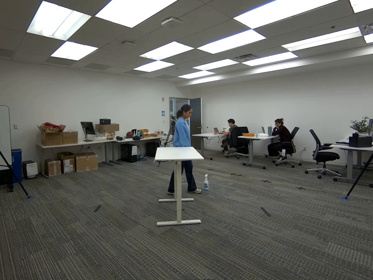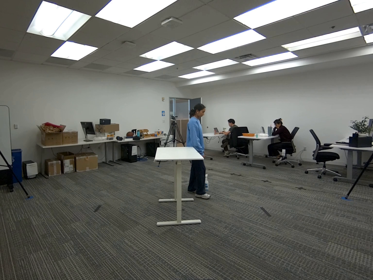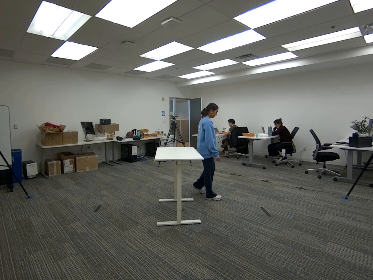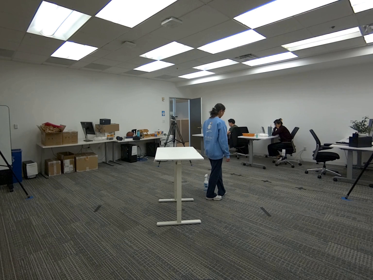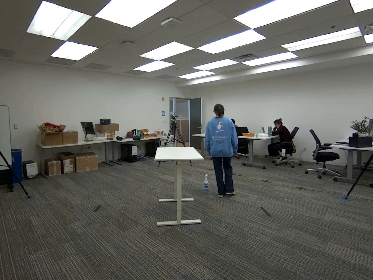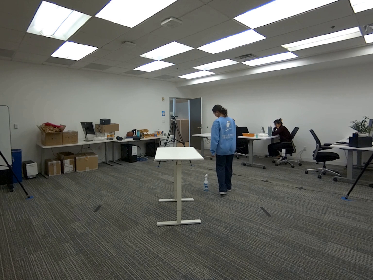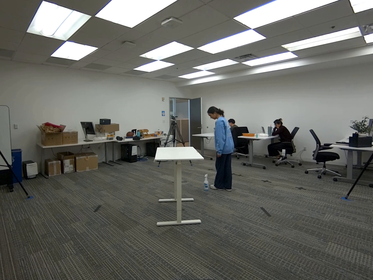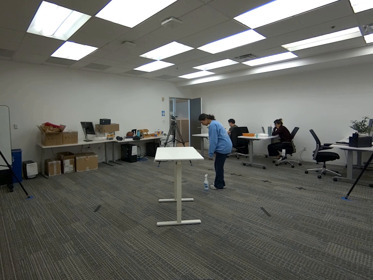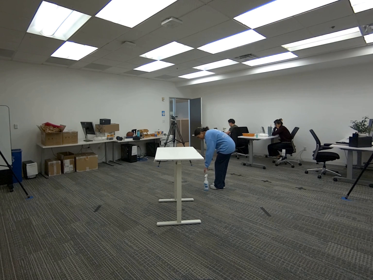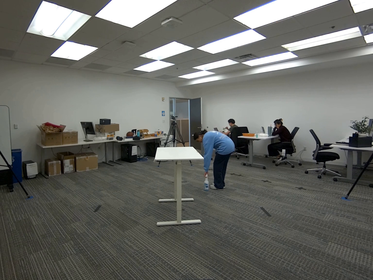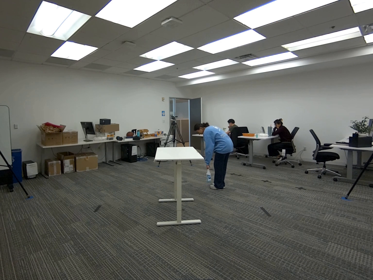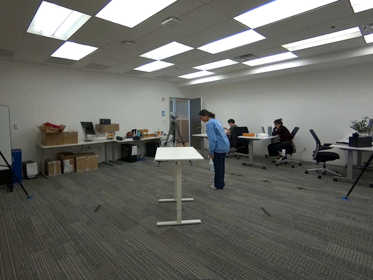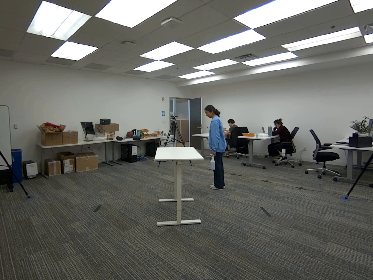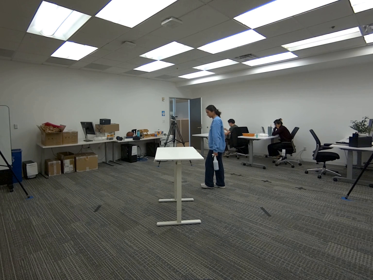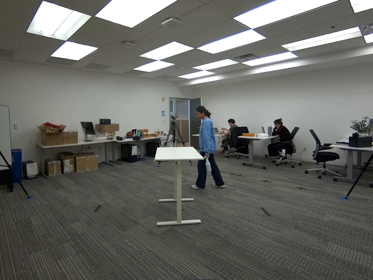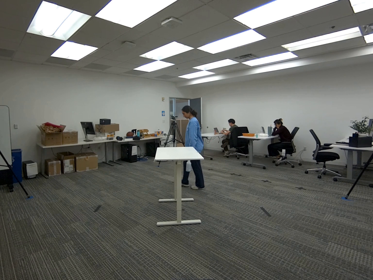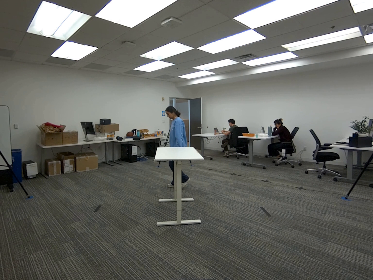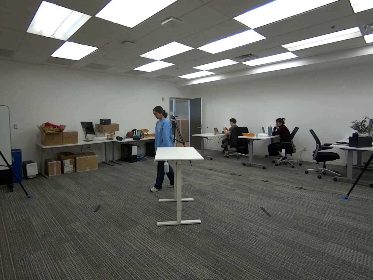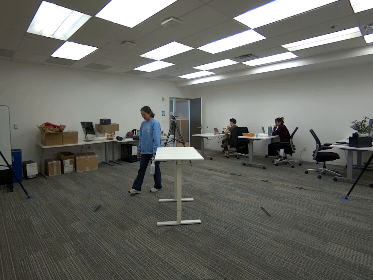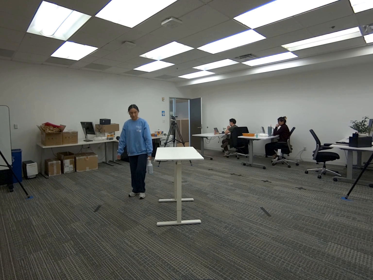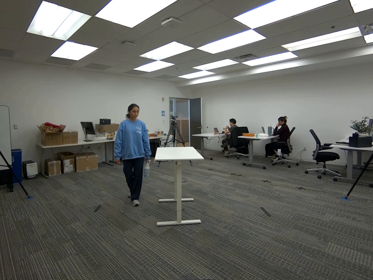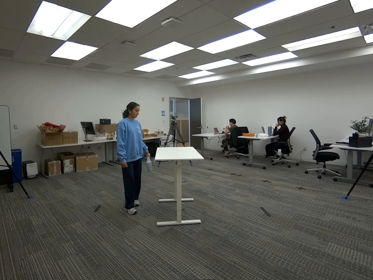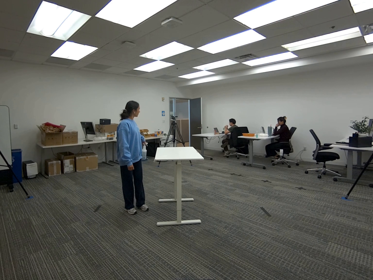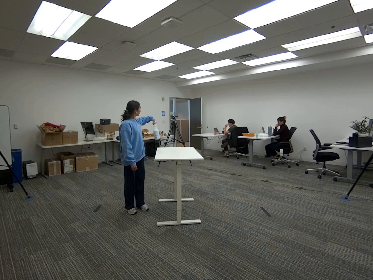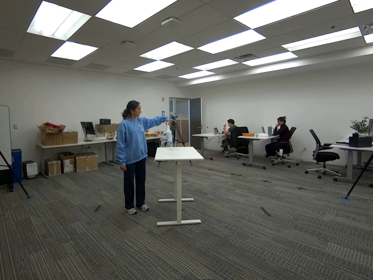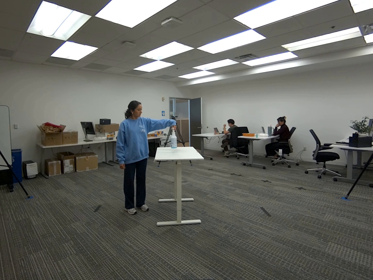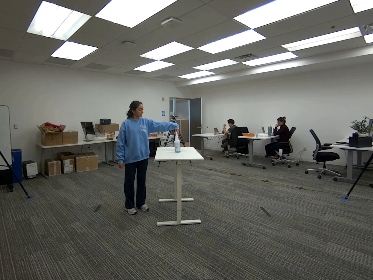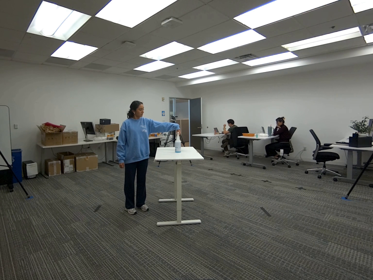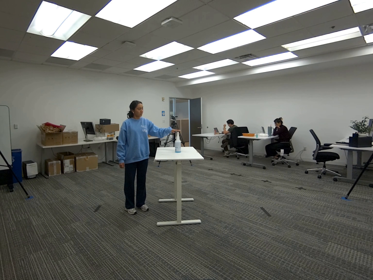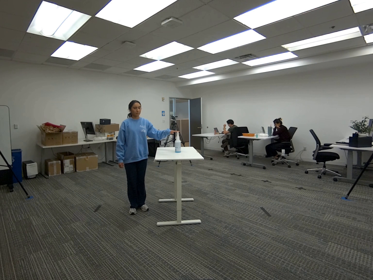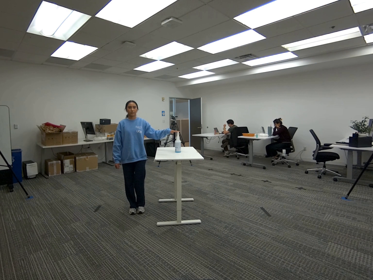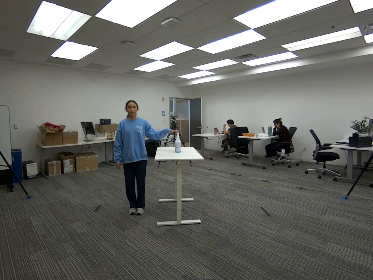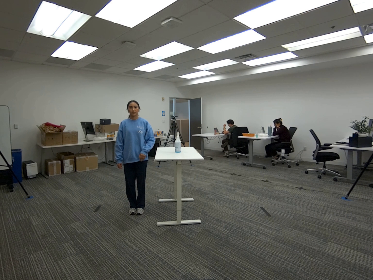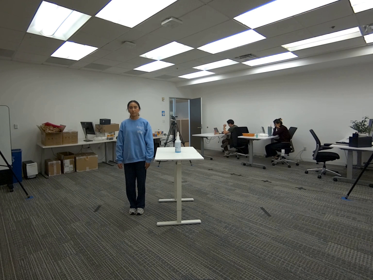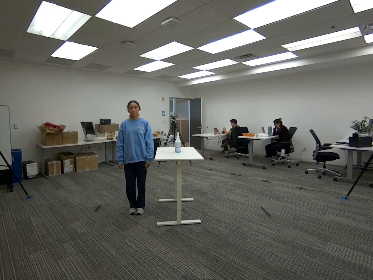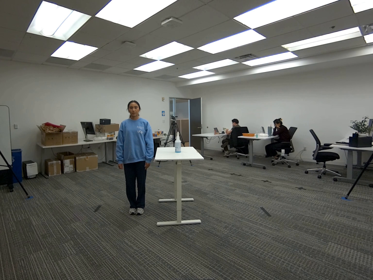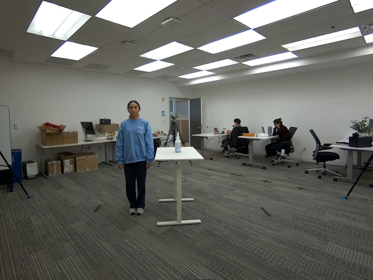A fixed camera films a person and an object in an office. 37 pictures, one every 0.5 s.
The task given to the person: Walk to the spray bottle on the ground, pick up the spray bottle with your left hand and place it on the white desk.
